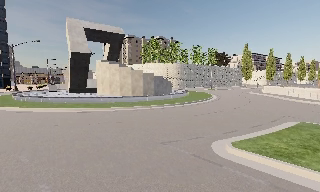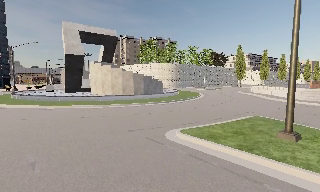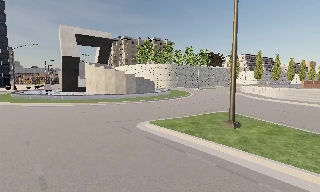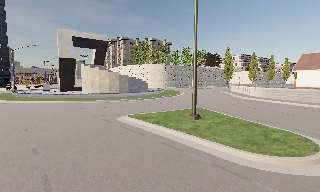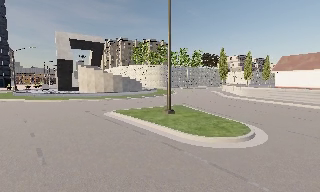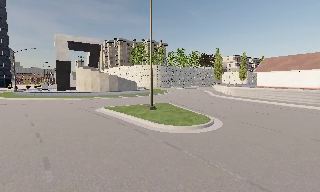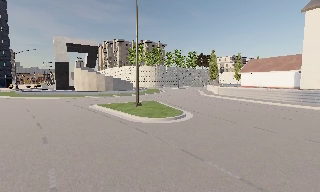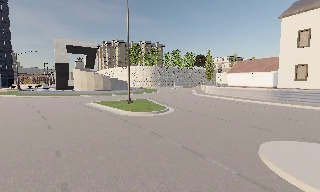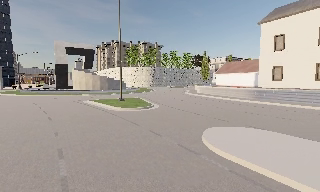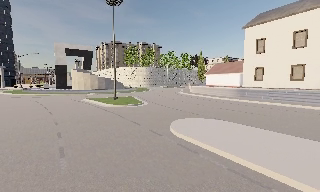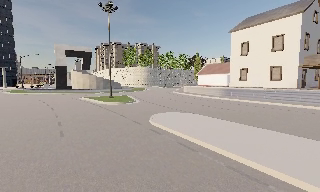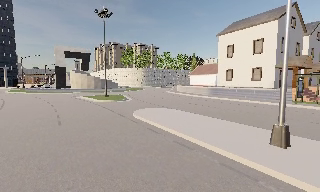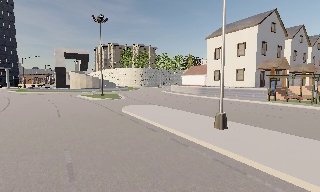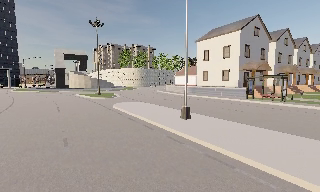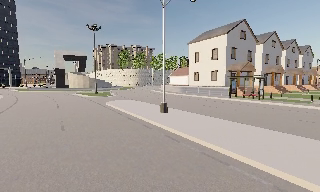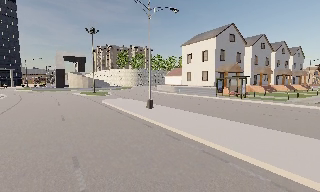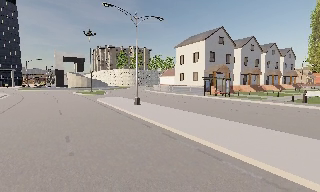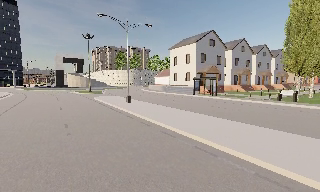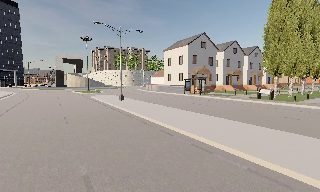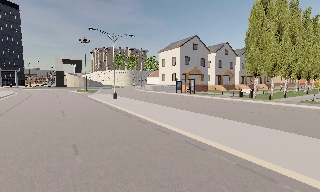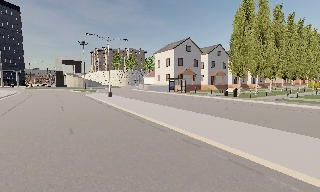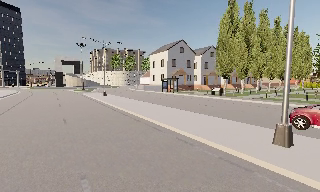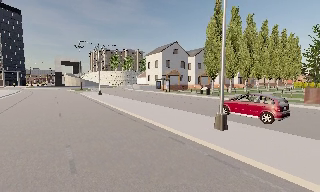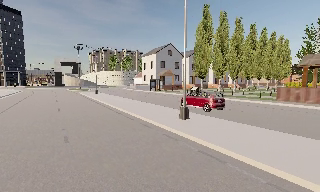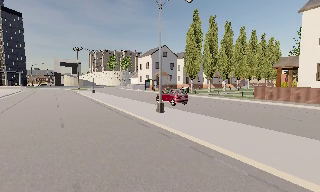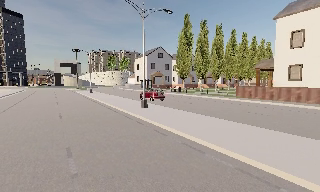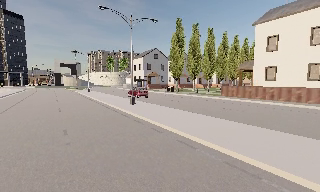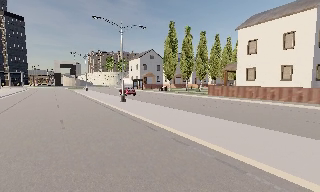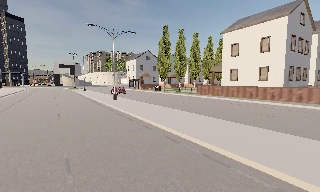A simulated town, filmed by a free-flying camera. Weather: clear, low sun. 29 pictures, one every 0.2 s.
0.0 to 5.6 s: The camera travels backward and to its right, about 60 m, so what stands in front gets smaller.
The film runs forward here.
